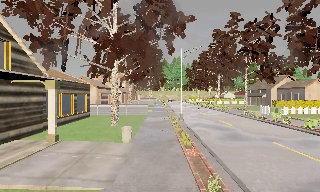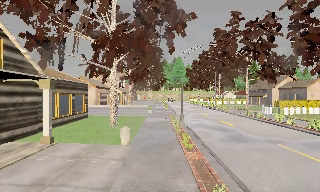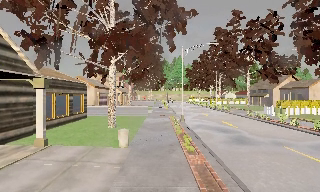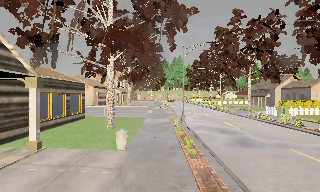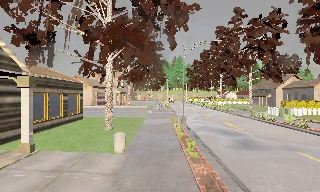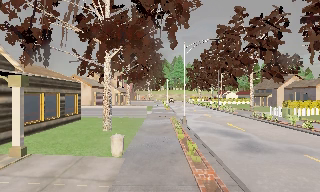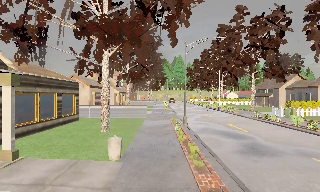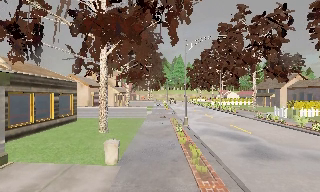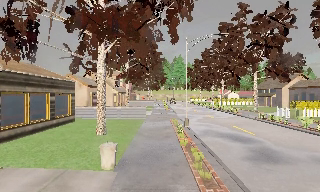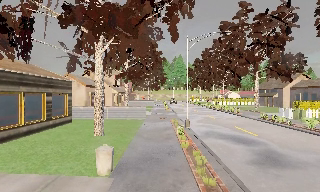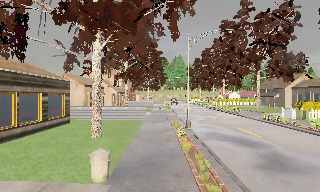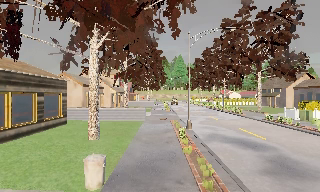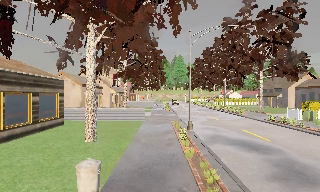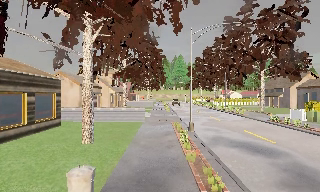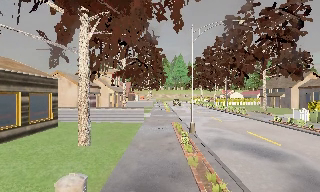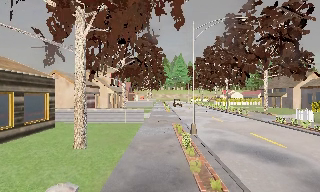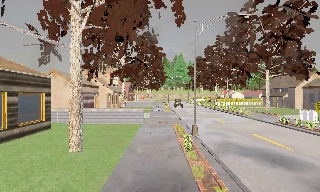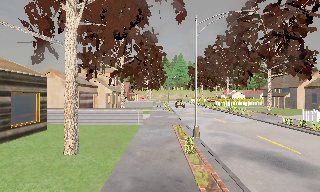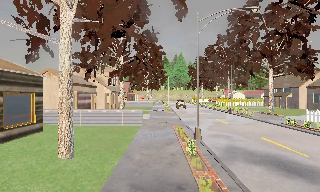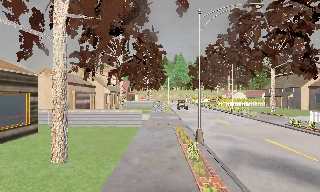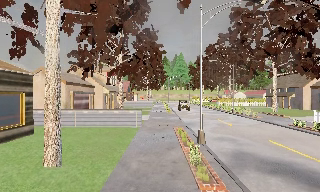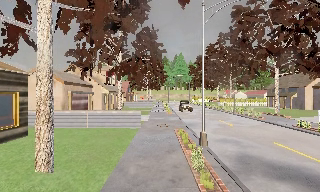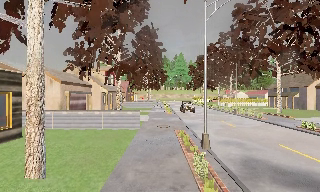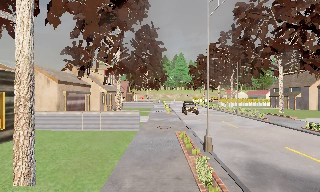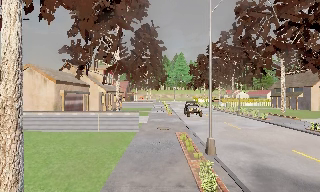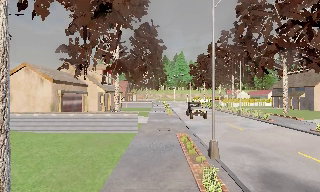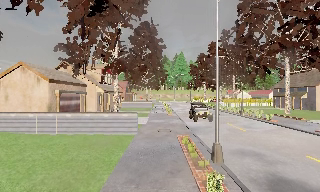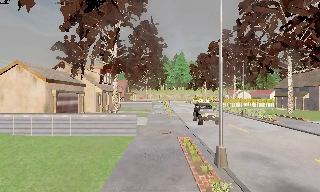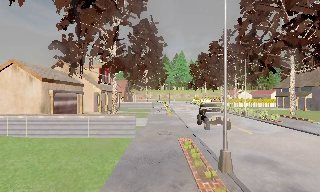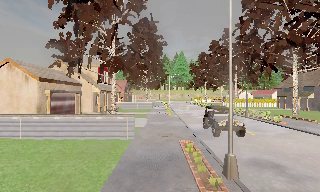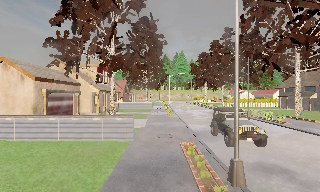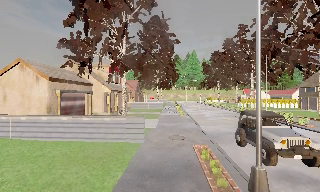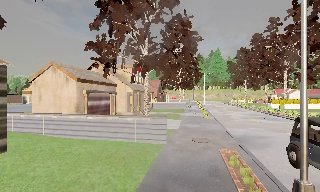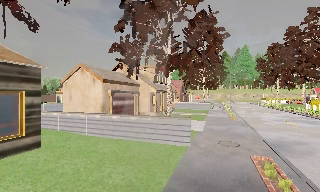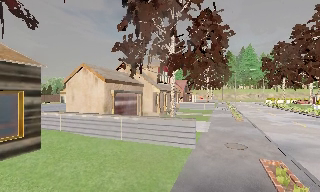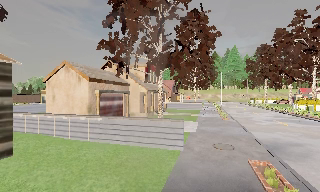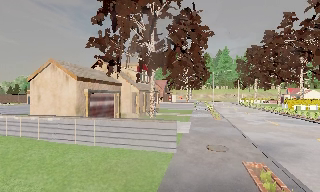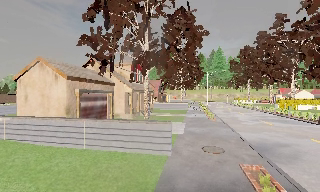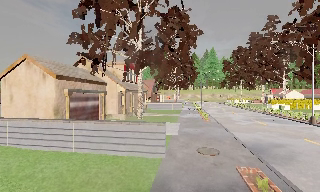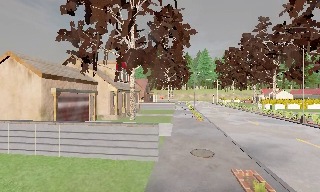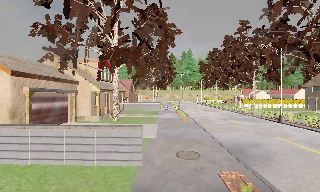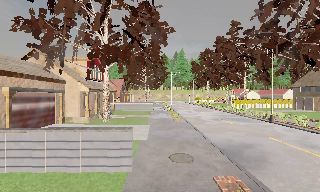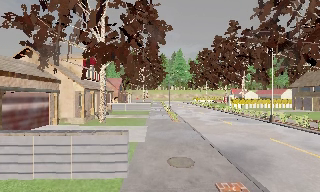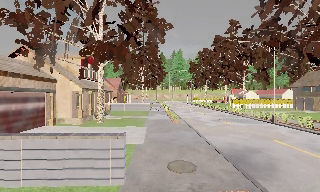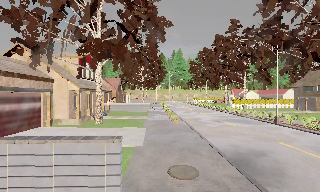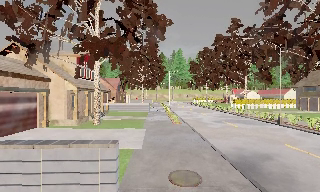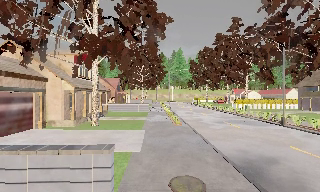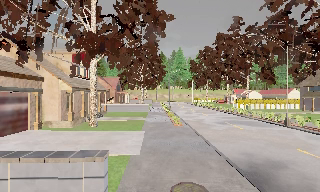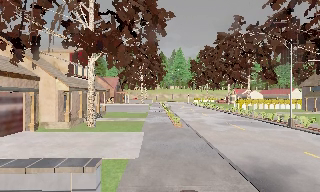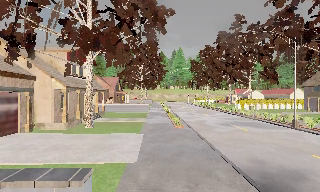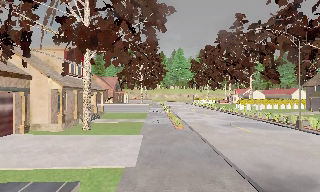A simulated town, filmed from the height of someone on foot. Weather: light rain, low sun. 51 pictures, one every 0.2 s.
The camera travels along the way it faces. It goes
forward.
0.0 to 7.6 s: The camera travels forward, about 15 m, so what stands in front looms larger.
7.6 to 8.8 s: The camera swings to its right by about 10 degrees, and the scene slides to the left. It travels forward, about 2.5 m, so what stands in front looms larger.
8.8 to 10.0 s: The camera travels forward, about 2.5 m, so what stands in front looms larger.
The film runs forward here.
